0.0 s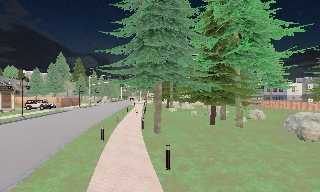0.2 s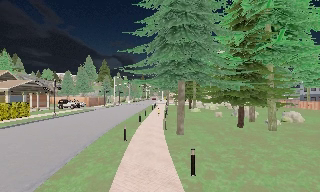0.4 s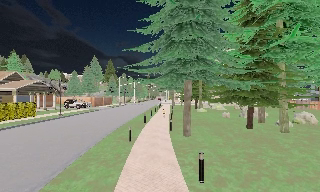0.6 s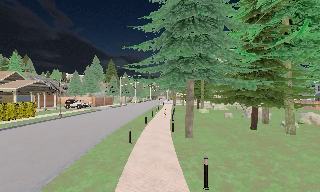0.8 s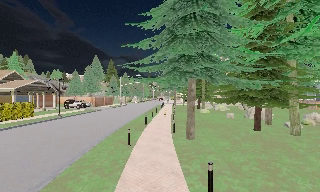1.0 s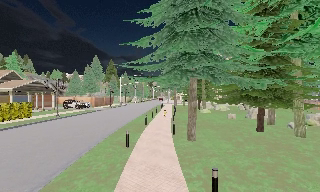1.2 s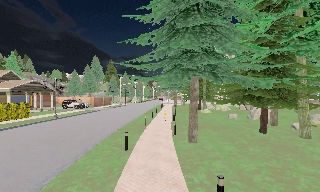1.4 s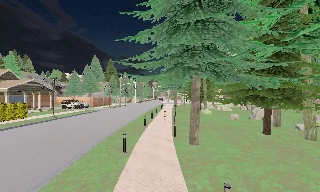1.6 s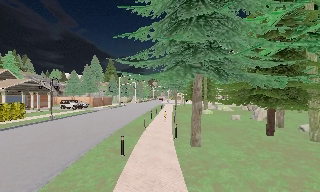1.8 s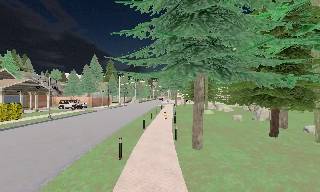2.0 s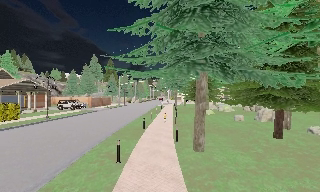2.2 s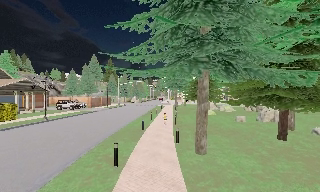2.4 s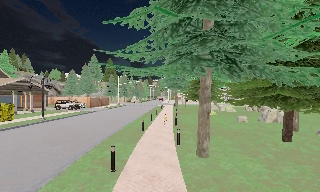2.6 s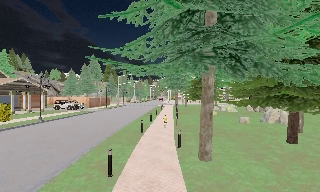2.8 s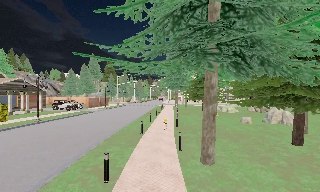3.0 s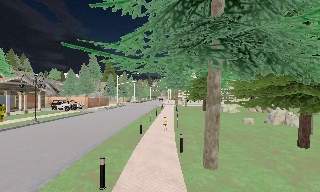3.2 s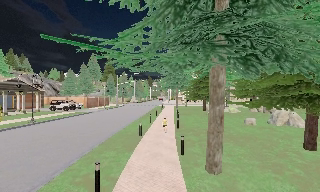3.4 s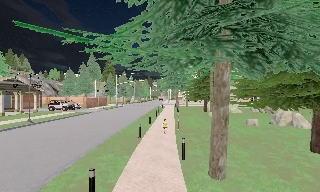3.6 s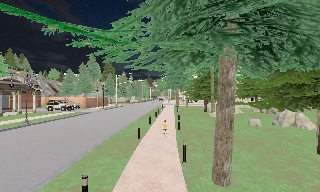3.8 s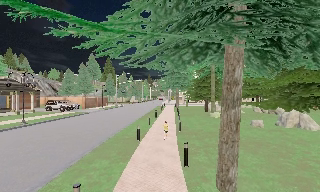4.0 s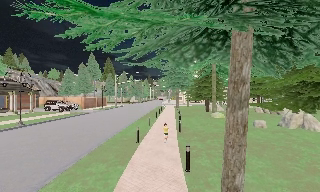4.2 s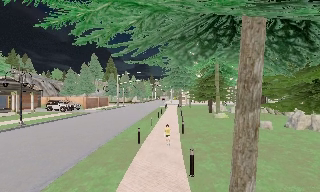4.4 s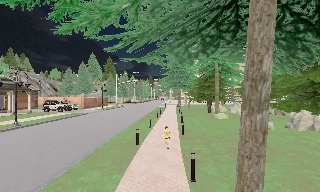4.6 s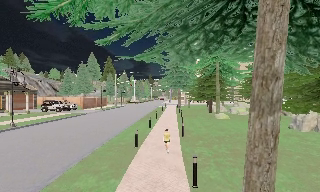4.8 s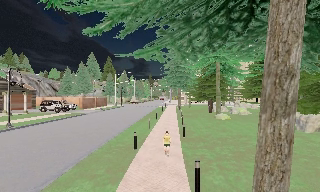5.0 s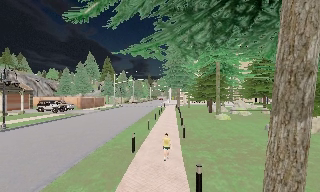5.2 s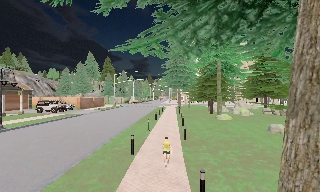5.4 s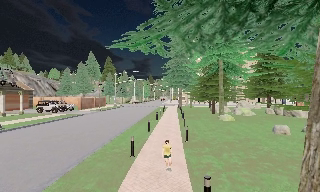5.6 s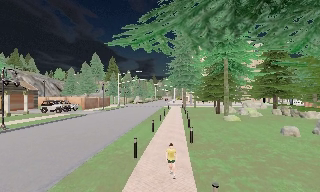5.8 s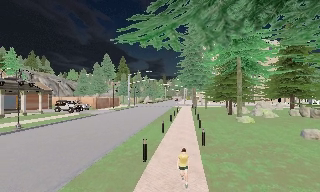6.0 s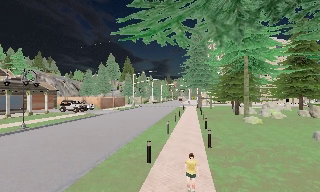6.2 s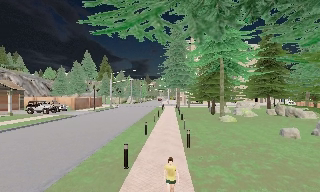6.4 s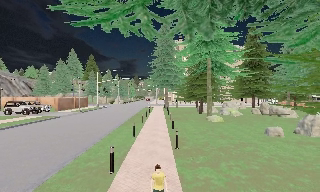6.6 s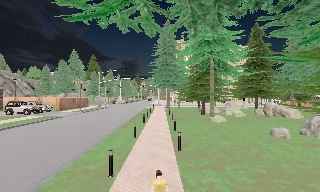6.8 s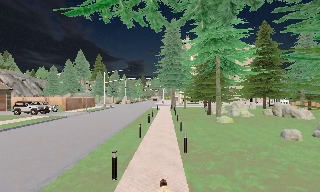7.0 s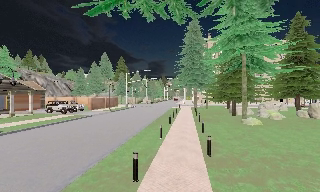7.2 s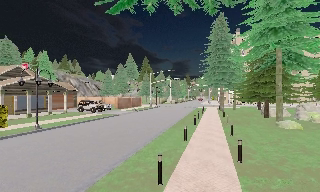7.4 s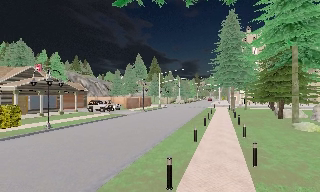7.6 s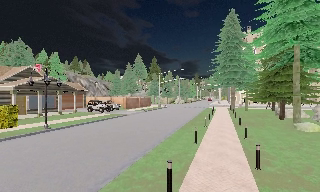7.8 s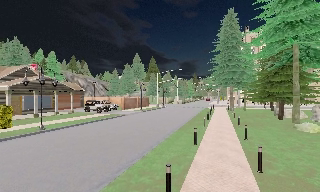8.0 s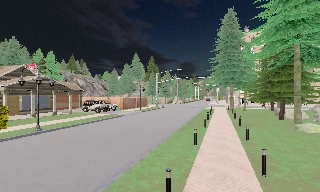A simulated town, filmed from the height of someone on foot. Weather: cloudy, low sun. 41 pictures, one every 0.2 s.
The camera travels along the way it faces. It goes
forward.
0.0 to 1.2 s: The camera swings to its left by about 10 degrees, and the scene slides to the right. It travels forward, about 2 m, so what stands in front looms larger.
1.2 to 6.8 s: The camera travels forward, about 9 m, so what stands in front looms larger.
6.8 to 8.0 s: The camera pans to its left, which is counterclockwise from overhead, by about 20 degrees. It travels forward, about 1.5 m, so what stands in front looms larger.
The film runs forward here.
